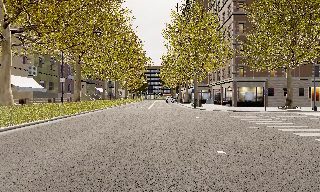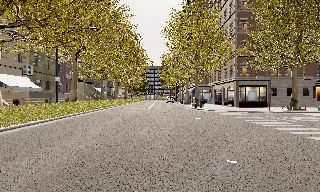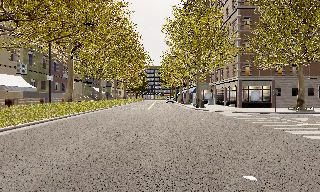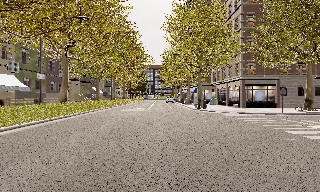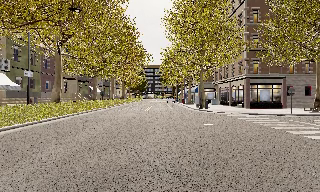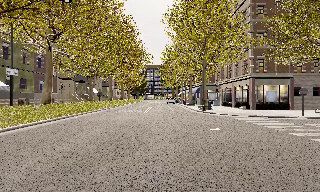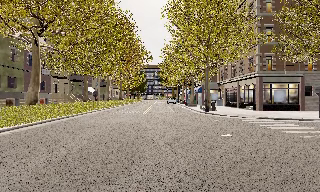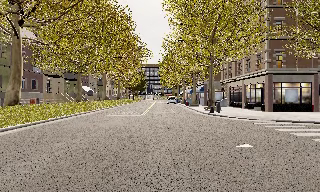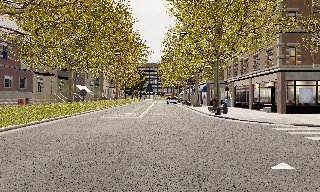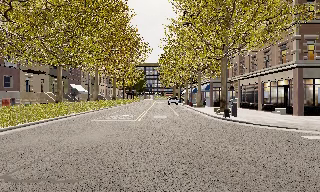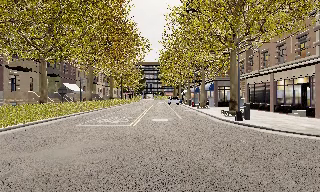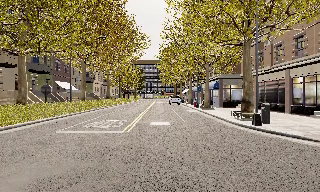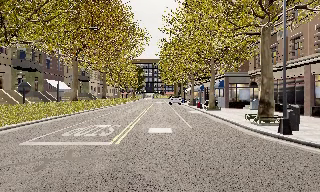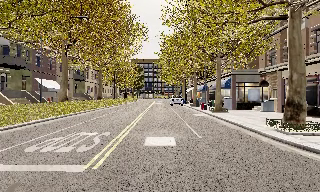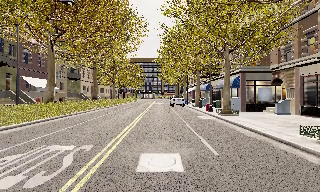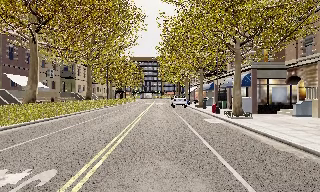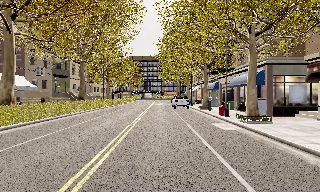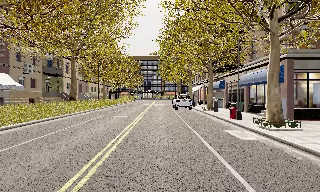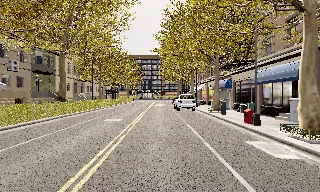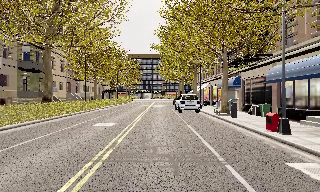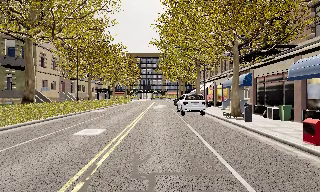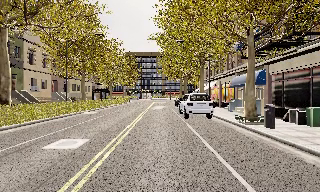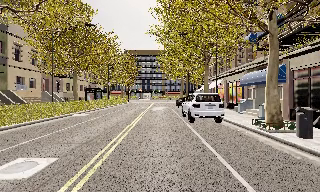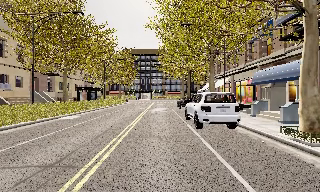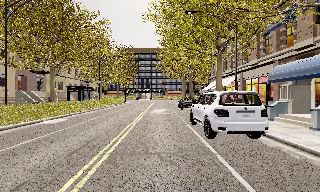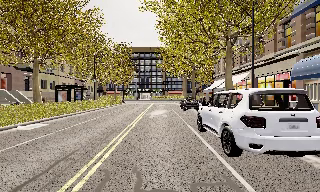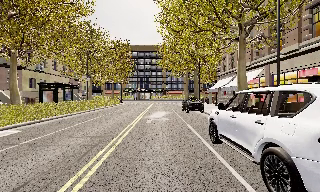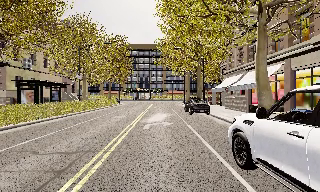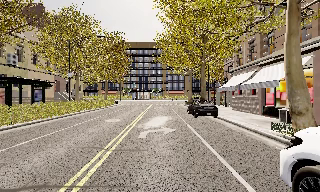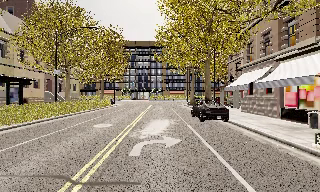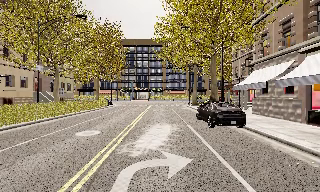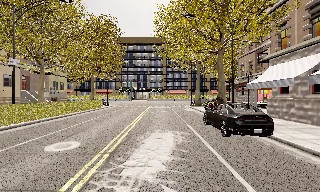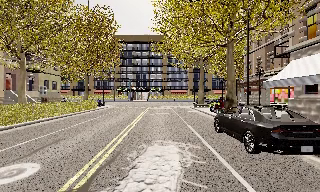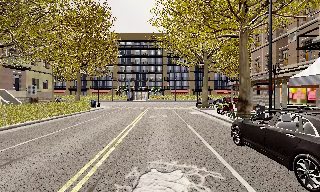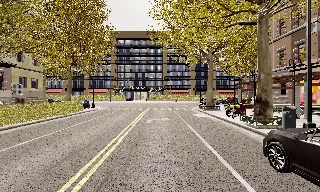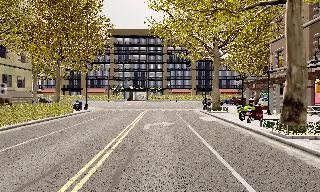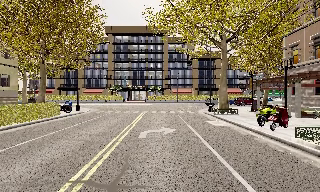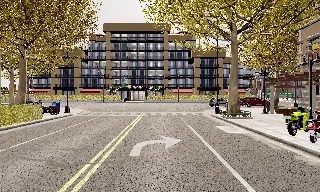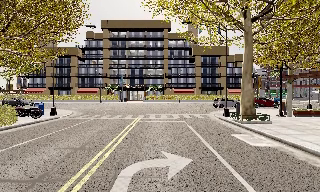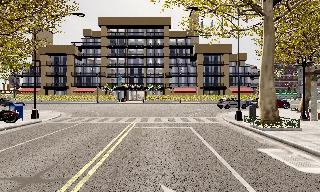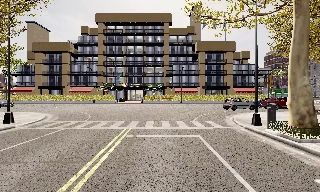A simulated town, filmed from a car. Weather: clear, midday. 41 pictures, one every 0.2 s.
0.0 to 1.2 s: The camera travels forward, about 7 m, so what stands in front looms larger. It gains speed.
1.2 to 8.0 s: The camera travels forward, about 70 m, so what stands in front looms larger.
The film runs forward here.
